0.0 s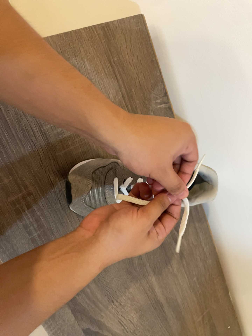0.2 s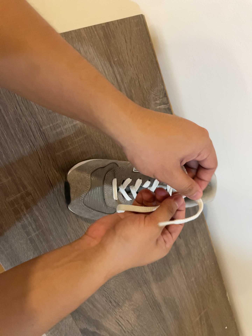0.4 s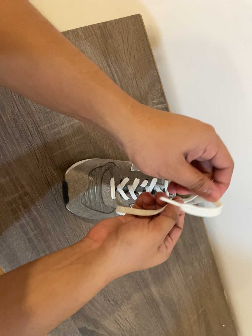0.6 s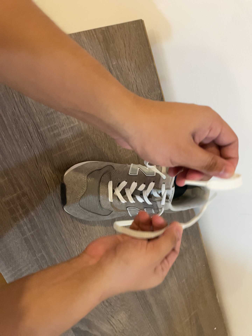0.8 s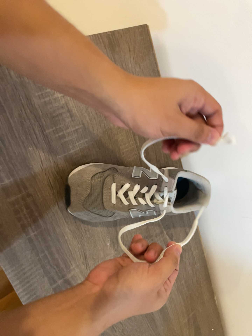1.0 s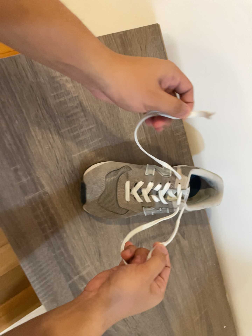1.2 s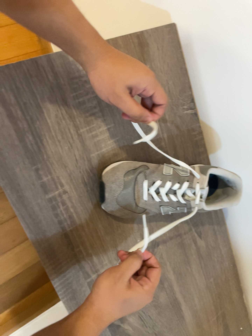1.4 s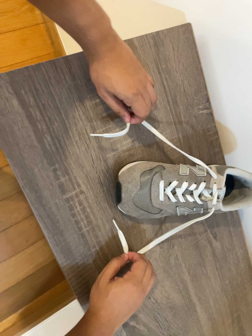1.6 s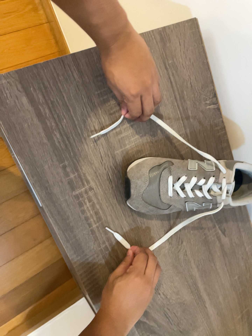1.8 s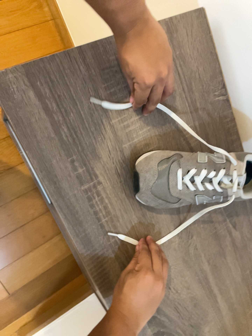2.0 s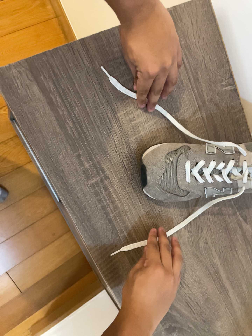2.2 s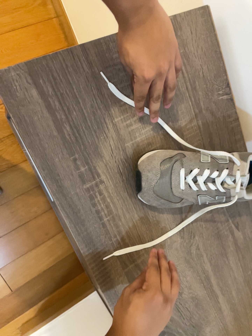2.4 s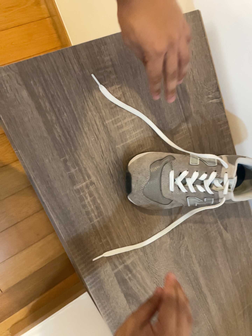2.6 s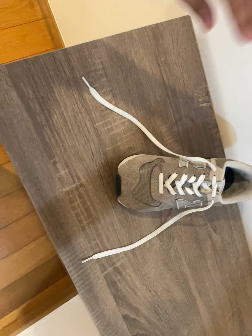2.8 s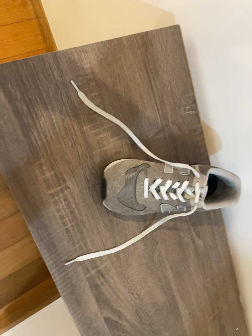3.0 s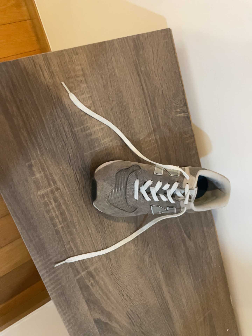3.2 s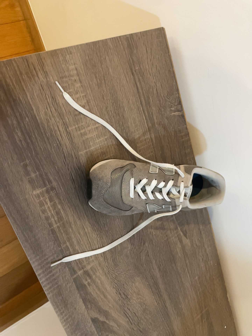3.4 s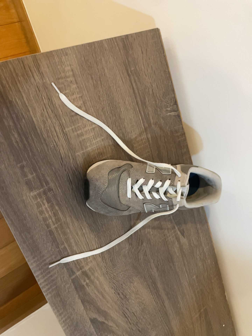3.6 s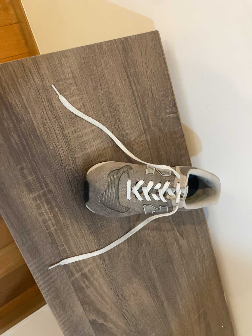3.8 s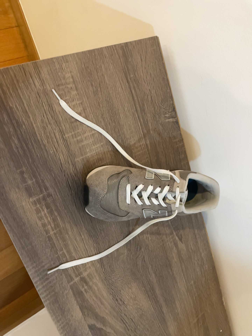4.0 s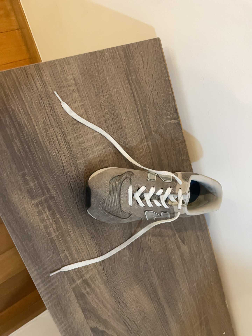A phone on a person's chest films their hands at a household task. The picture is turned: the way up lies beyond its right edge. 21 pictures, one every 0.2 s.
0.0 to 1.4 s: The camera travels to its left, about 6 cm, so close, fixed things drift to the right.
1.4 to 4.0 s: The camera shifts only a little, or ends up much as it began.
The film runs backward here.
